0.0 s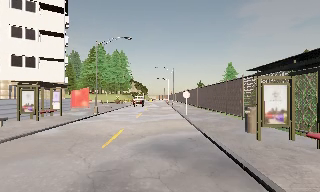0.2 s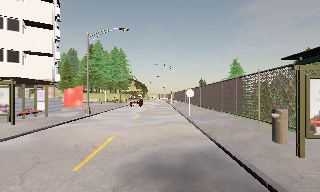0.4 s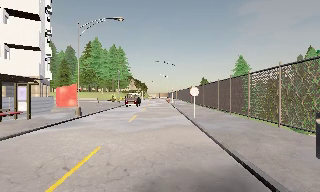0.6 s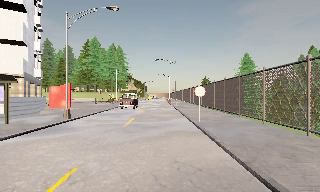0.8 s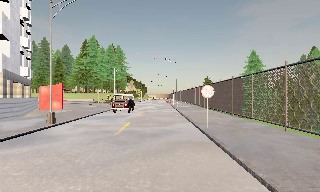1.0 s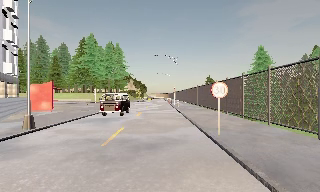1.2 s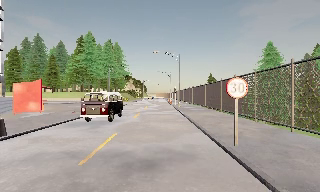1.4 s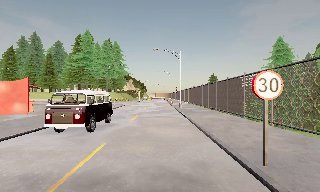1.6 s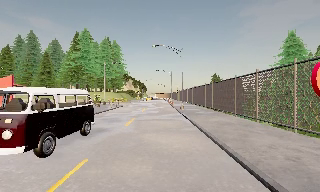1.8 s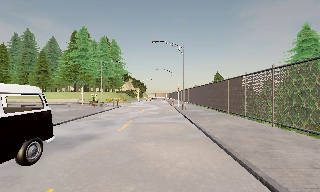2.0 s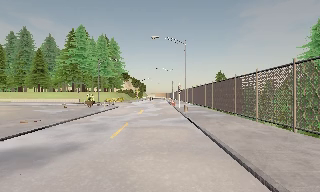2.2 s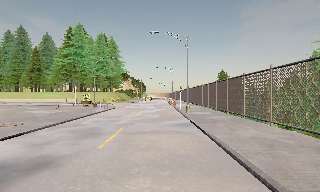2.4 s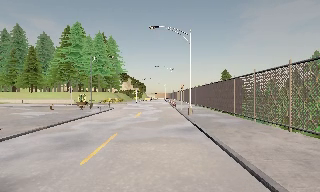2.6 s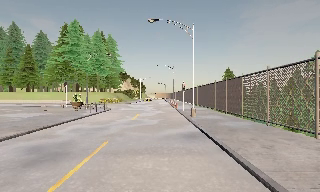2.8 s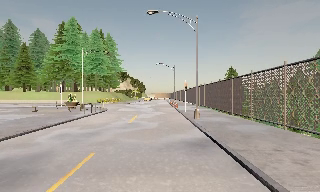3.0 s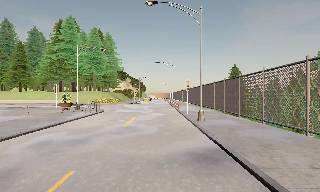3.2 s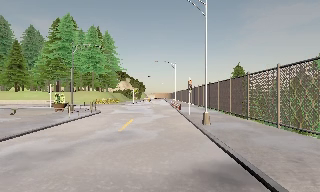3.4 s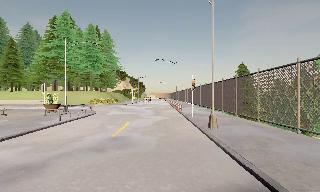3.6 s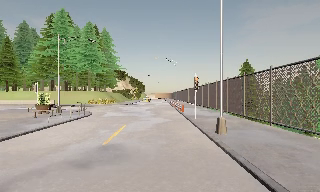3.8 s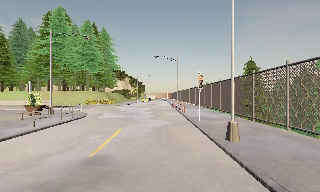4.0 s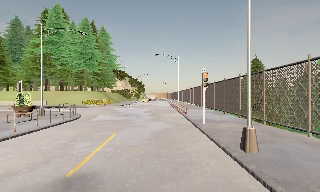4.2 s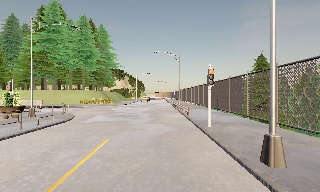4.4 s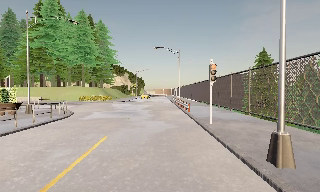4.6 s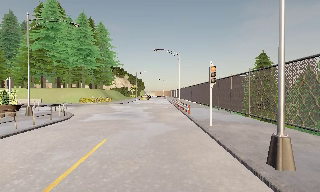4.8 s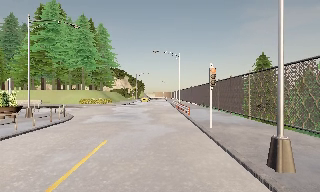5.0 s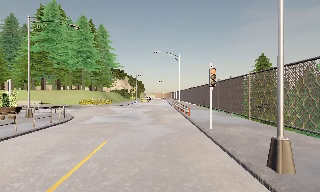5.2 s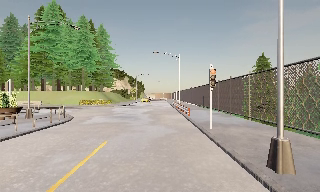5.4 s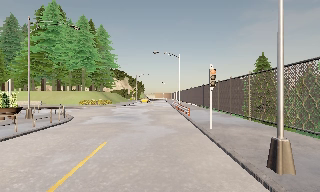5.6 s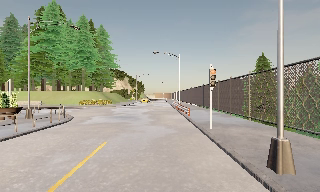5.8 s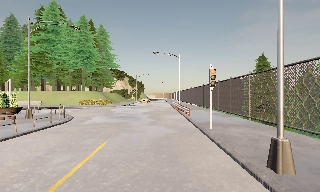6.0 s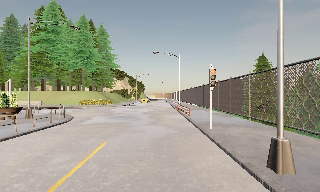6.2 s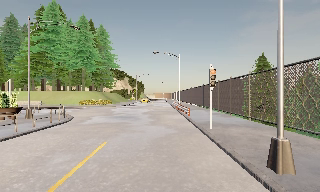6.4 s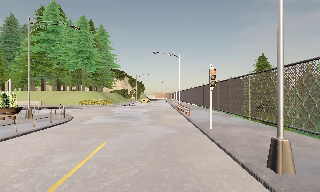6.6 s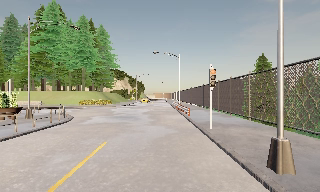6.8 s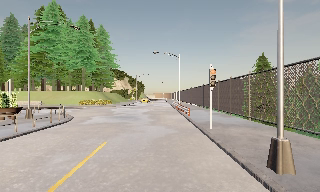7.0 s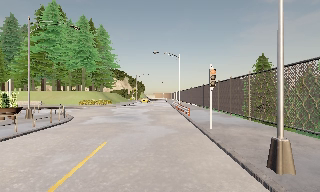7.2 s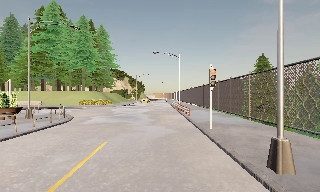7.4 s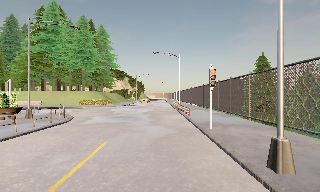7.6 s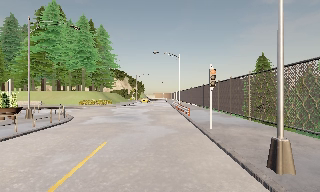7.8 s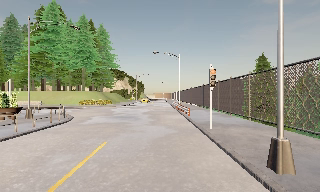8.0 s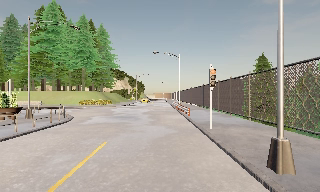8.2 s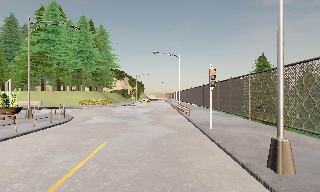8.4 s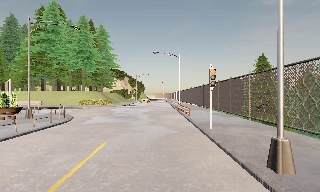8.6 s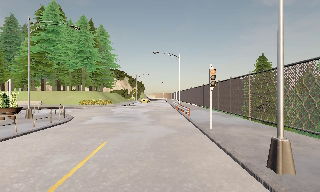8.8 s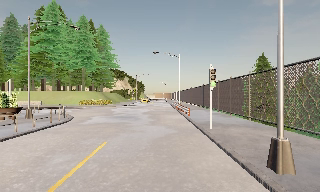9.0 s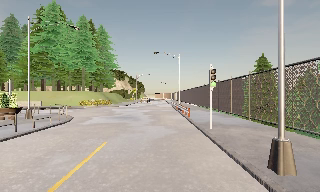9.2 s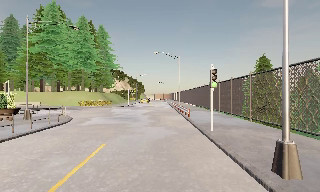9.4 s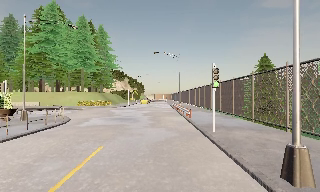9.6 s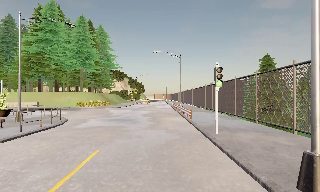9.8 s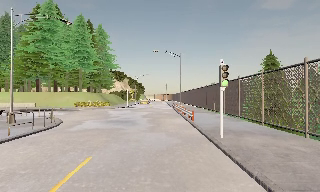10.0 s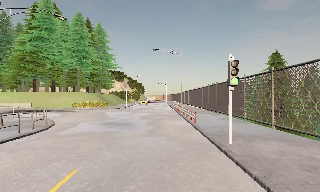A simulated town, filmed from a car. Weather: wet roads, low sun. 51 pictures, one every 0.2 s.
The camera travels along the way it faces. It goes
forward.
0.0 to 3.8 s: The camera travels forward, about 25 m, so what stands in front looms larger.
3.8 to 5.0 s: The camera travels forward, about 2.5 m, so what stands in front looms larger. It loses speed.
5.0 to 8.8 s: The camera keeps its place and its aim.
8.8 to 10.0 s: The camera travels forward, about 2 m, so what stands in front looms larger. It gains speed.
The film runs forward here.
